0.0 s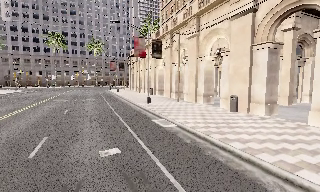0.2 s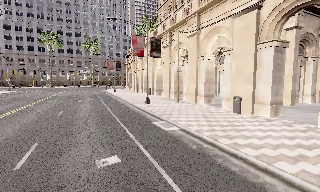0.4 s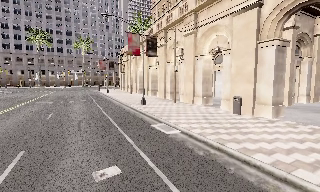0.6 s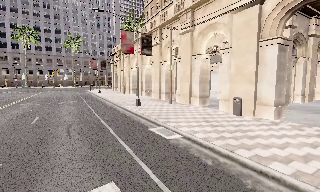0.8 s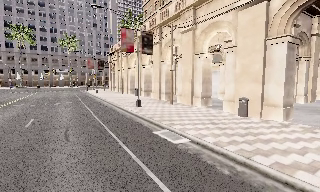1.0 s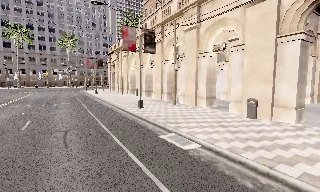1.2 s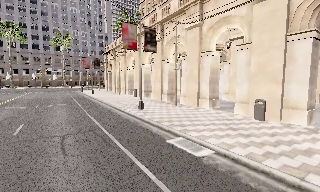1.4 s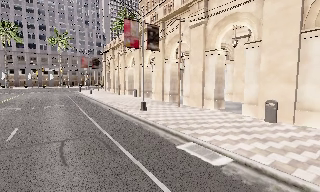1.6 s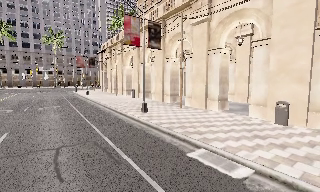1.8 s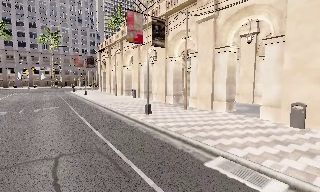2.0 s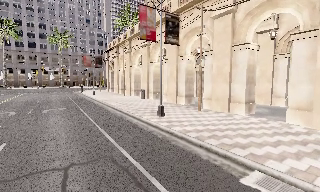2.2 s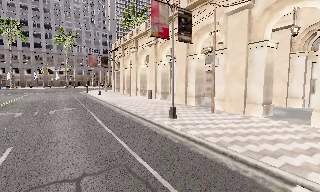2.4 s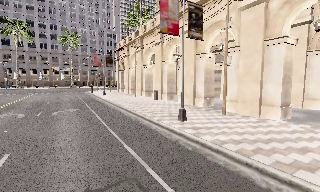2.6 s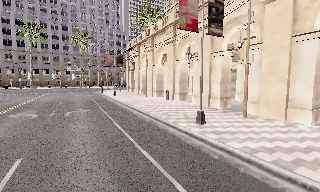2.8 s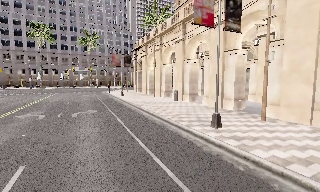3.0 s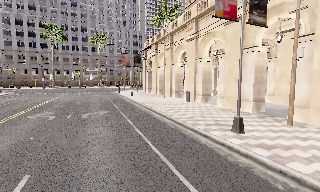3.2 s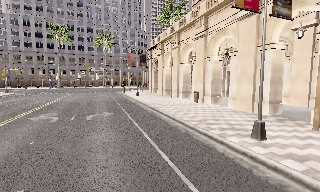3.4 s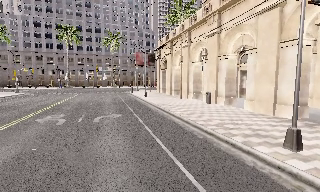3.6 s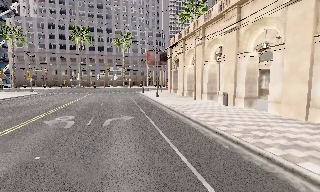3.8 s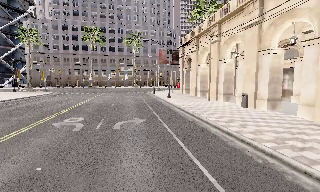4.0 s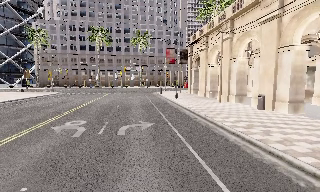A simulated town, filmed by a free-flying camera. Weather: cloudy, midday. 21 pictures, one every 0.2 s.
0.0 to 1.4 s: The camera pans to its right, which is clockwise from overhead, by about 10 degrees. It travels forward and to its left, about 4.5 m, so what stands in front looms larger.
1.4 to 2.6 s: The camera travels forward and to its left, about 4.5 m, so what stands in front looms larger.
2.6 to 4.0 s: The scene slides to the right, as the camera pans about 20 degrees to its left. It travels forward, about 6 m, so what stands in front looms larger.
The film runs forward here.
